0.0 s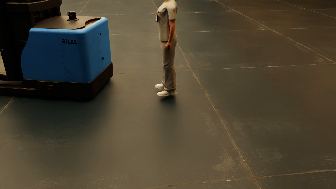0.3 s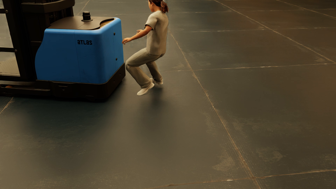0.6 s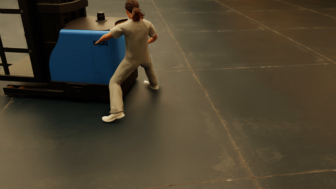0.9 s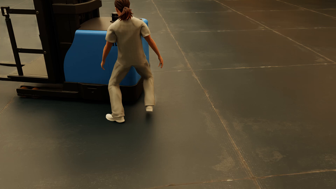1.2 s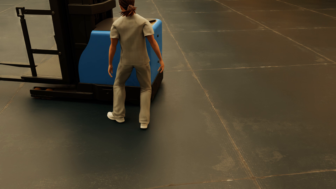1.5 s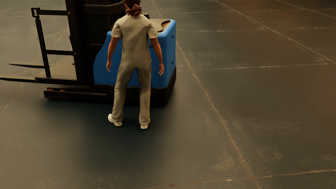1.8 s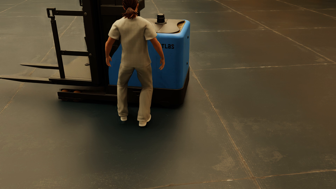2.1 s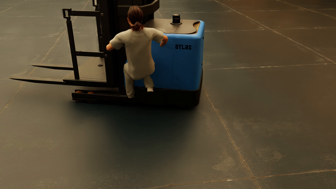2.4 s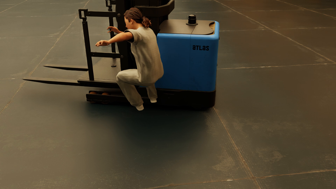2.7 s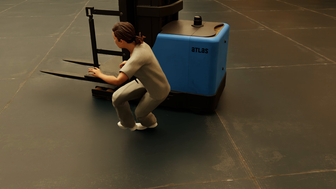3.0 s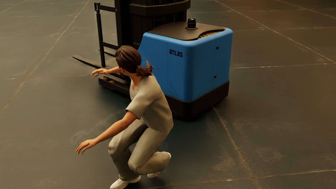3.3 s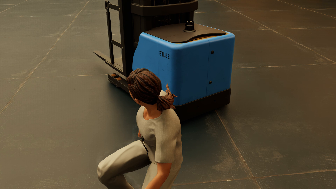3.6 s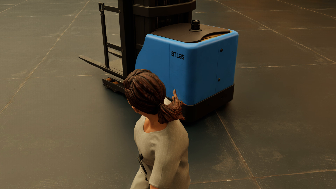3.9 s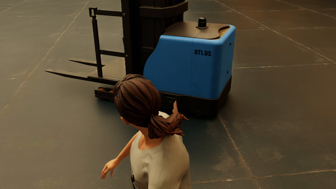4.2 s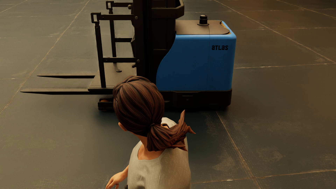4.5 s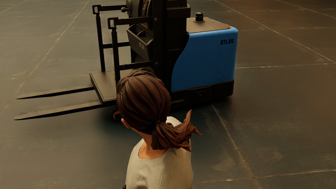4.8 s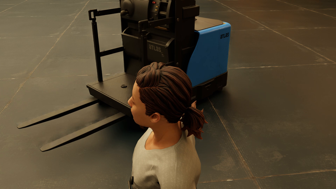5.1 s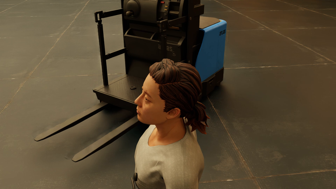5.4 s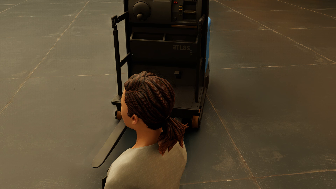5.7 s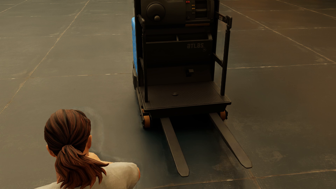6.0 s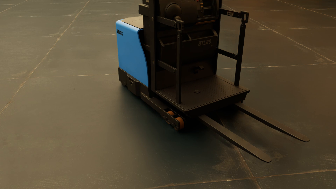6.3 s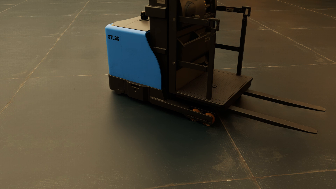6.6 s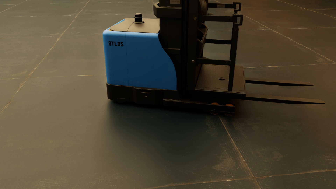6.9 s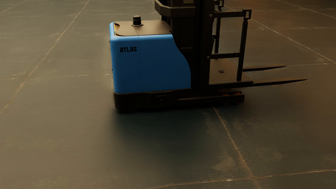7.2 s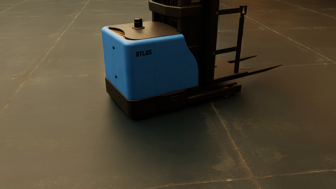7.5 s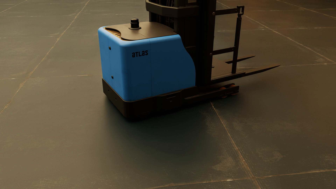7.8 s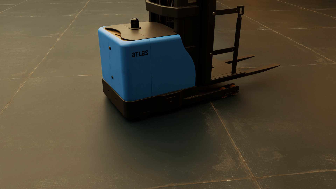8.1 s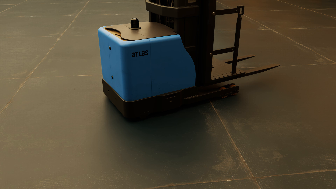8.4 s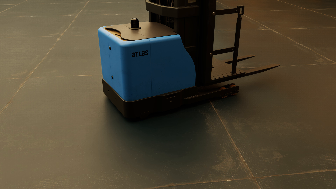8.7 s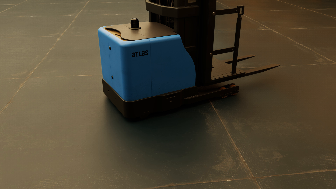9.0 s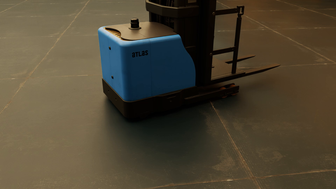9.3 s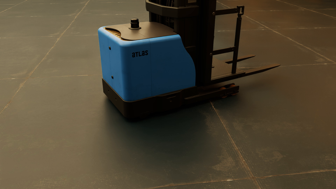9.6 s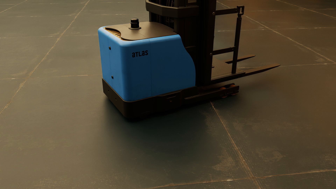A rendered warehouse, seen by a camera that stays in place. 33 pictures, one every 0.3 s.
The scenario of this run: Near miss between a forklift and a person.
